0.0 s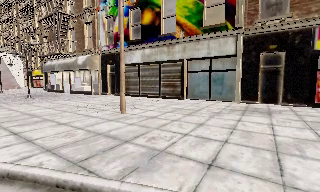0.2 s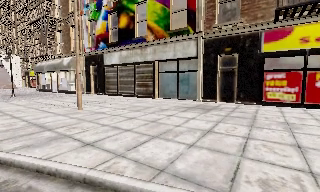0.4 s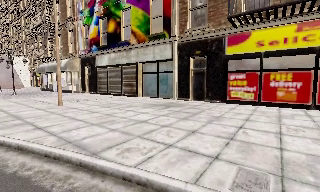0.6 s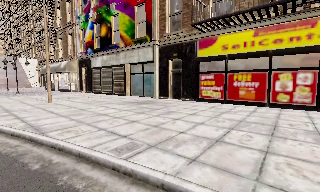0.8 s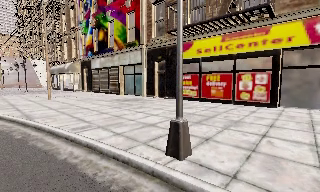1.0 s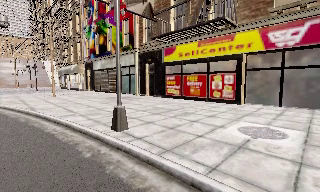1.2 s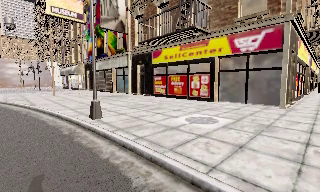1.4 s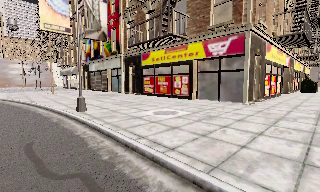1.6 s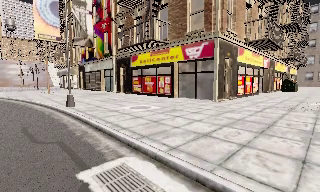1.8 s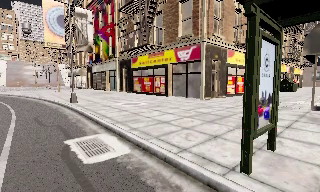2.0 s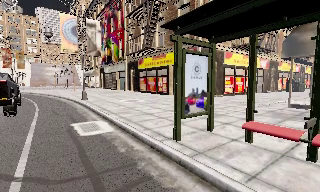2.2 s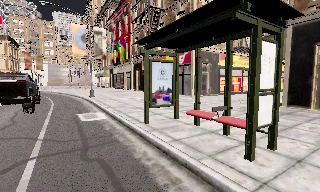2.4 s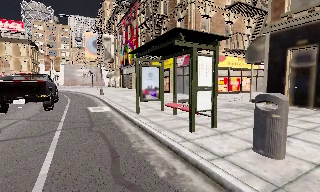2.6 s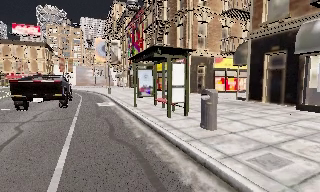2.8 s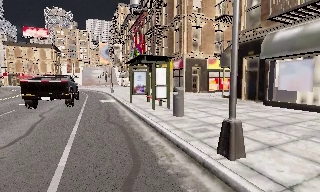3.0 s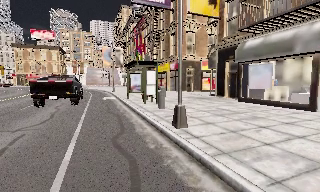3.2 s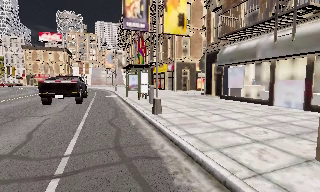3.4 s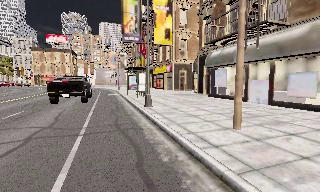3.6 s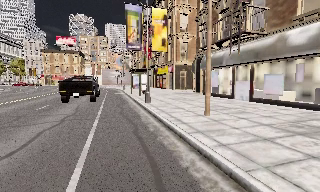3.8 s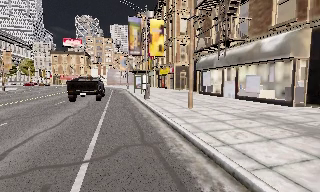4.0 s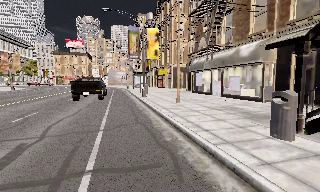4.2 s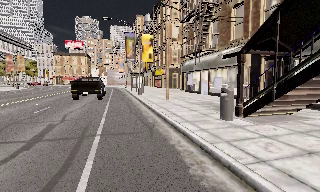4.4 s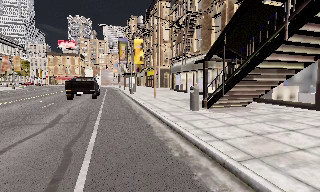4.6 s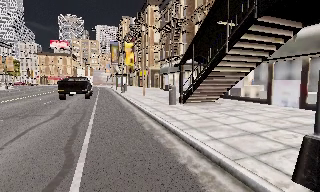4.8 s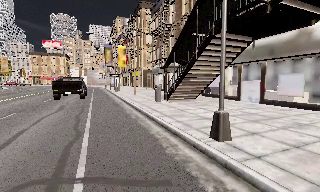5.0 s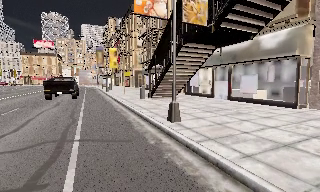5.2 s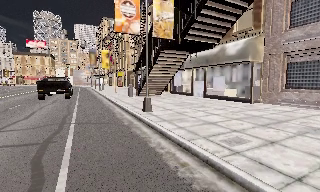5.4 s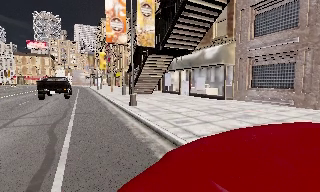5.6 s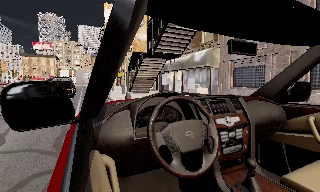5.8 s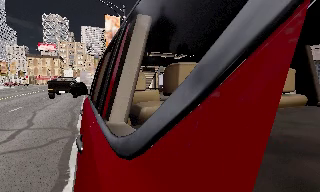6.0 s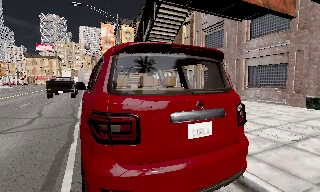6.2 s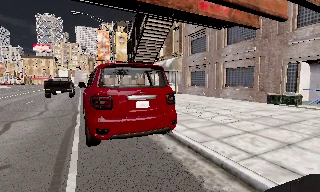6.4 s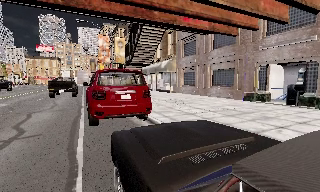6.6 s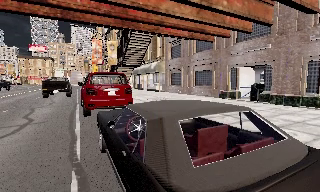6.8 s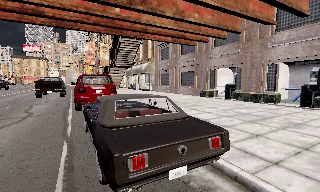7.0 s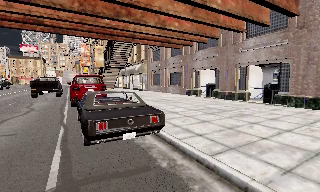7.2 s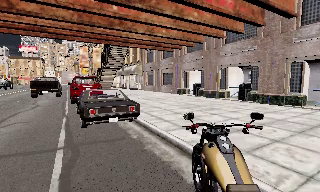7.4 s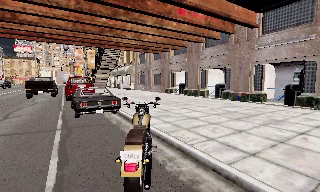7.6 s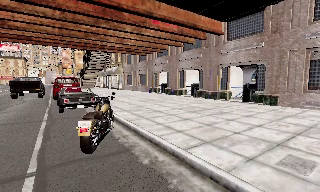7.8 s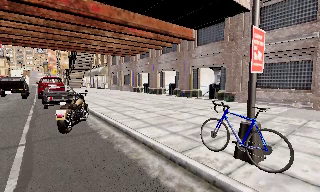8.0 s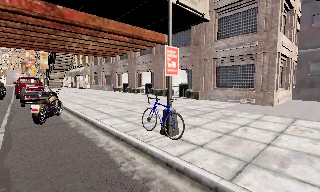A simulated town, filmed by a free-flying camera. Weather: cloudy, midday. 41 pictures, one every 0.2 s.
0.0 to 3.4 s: The camera pans to its left, which is counterclockwise from overhead, by about 40 degrees. It travels backward and to its right, about 35 m.
3.4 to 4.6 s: The camera travels backward, about 12 m, so what stands in front gets smaller.
4.6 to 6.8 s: The camera travels backward and to its right, about 20 m, so what stands in front gets smaller.
6.8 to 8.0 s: The scene slides to the left, as the camera pans about 15 degrees to its right. It travels backward and to its right, about 11 m, so what stands in front gets smaller.
The film runs backward here.
